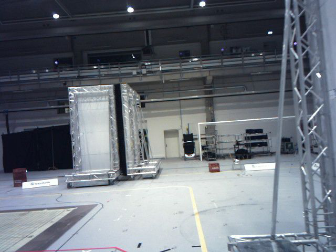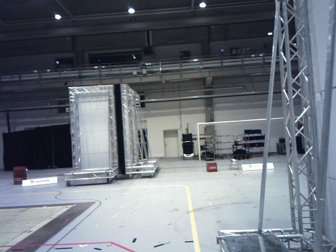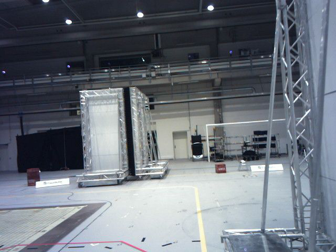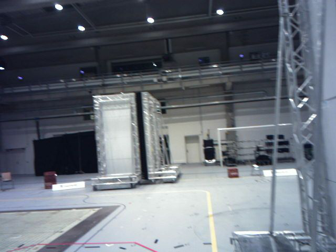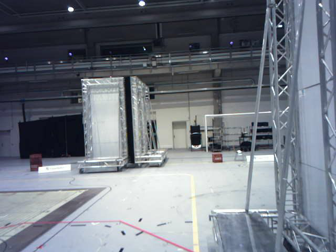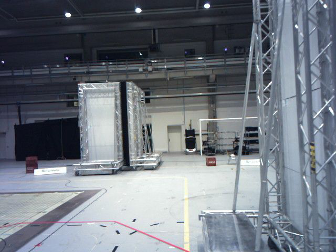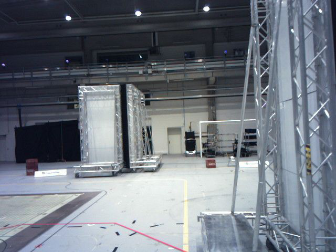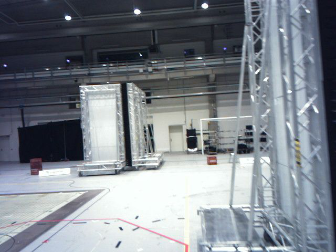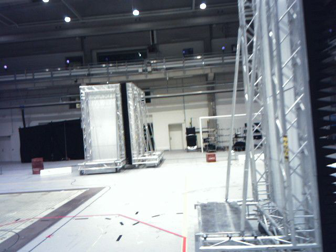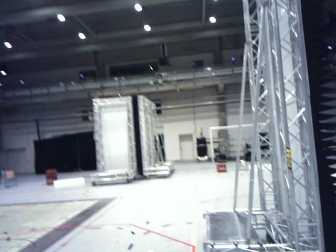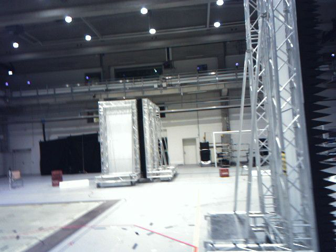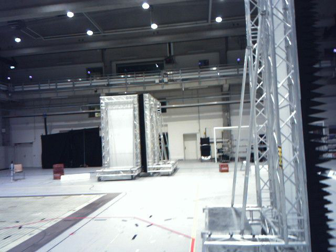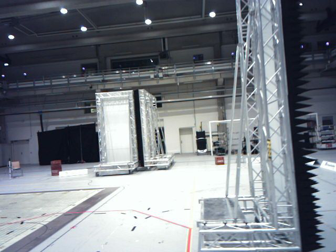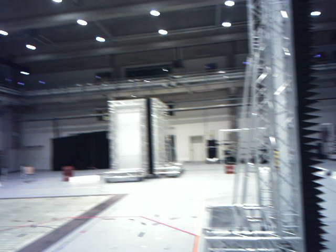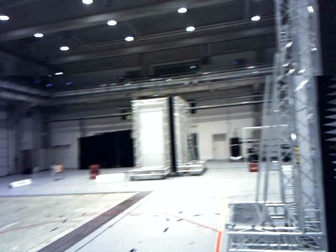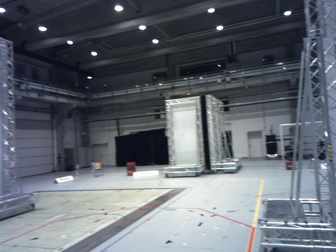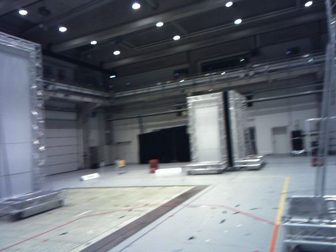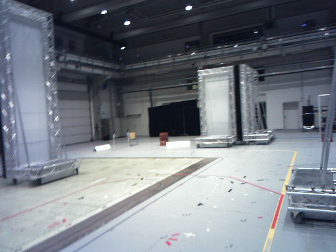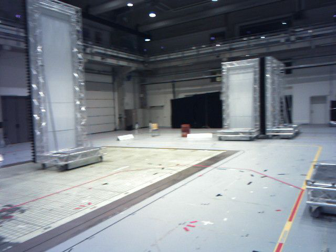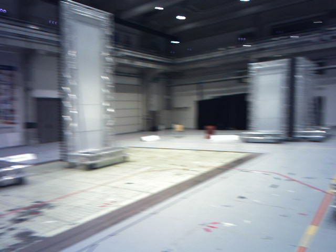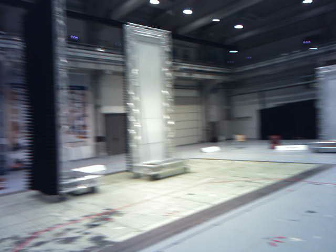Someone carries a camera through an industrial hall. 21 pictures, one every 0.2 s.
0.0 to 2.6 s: The camera travels backward, about 2.4 m, so what stands in front gets smaller.
2.6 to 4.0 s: The camera pans to its left, which is counterclockwise from overhead, by about 40 degrees. It travels backward, about 1.2 m. It loses speed.
The film runs backward here.
